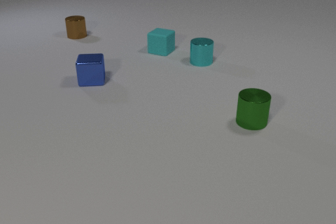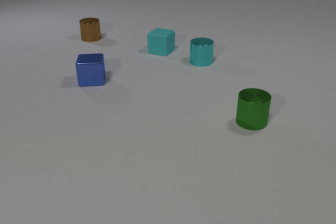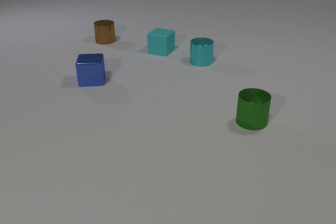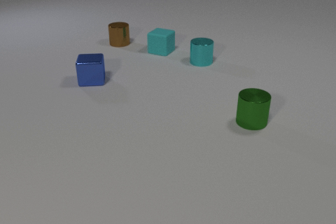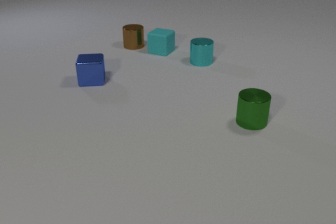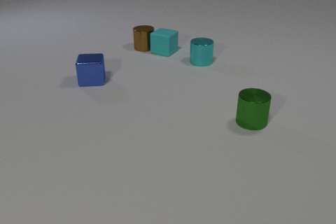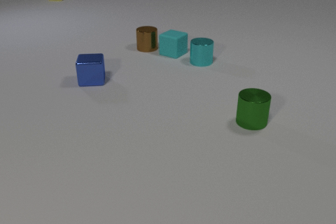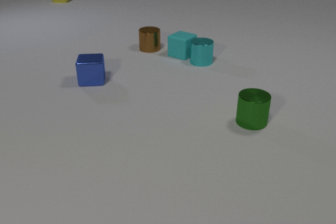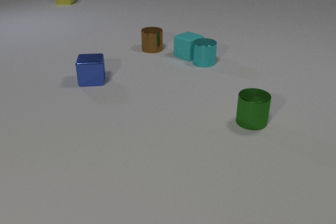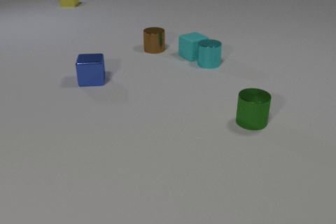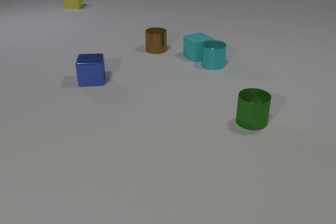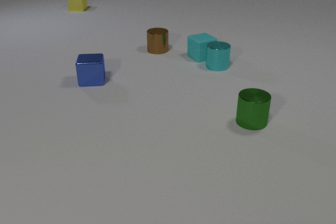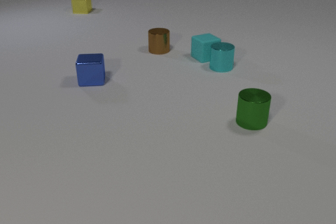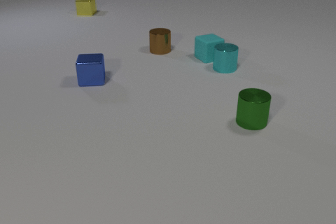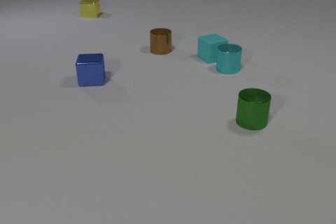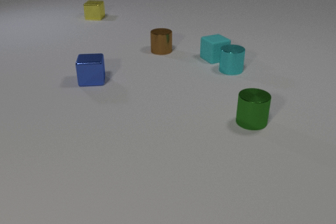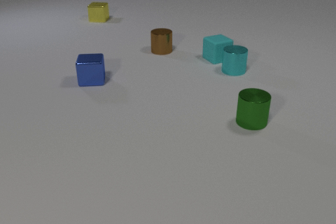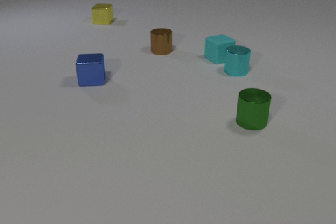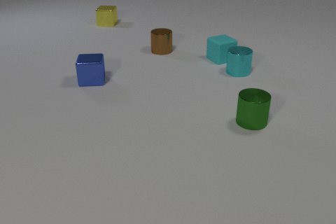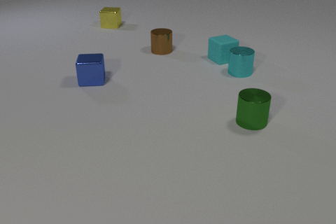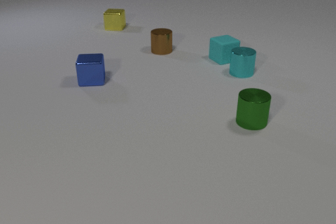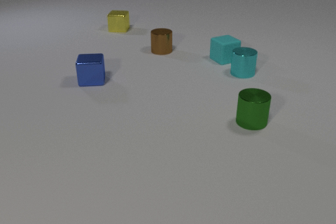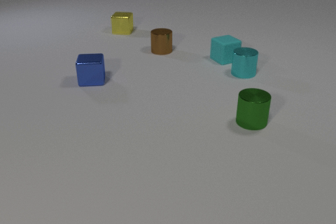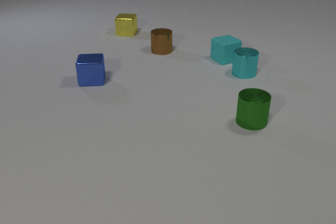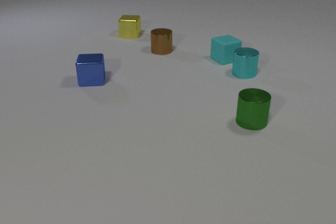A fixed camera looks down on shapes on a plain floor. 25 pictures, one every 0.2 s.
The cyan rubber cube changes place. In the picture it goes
to the right.
The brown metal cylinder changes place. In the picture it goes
to the right.
0.0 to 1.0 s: The brown metal cylinder slides to the right and toward the camera. The brown metal cylinder and the cyan rubber cube collide.
1.0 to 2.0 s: The brown metal cylinder slides to the right and toward the camera. The cyan rubber cube slides to the right, spins so that its near face slides to the left, clockwise seen from above. The yellow metal cube comes in at the top edge, slides toward the camera and to the right. The cyan metal cylinder slides to the right and toward the camera. The cyan rubber cube and the cyan metal cylinder collide.
2.0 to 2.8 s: The brown metal cylinder slides to the right. The cyan rubber cube slides to the right. The yellow metal cube slides toward the camera and to the right. The cyan metal cylinder slides to the right and toward the camera.
2.8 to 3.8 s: The cyan rubber cube slides to the right. The yellow metal cube slides toward the camera and to the right. The cyan metal cylinder slides to the right and toward the camera.
3.8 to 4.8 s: The yellow metal cube slides toward the camera and to the right.
Are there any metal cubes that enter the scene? yes.
What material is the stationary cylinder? metal.
How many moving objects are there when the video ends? 1.
